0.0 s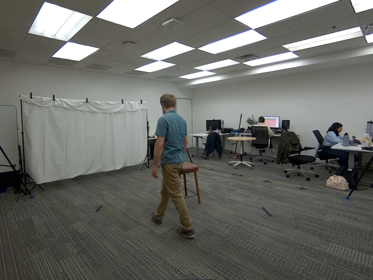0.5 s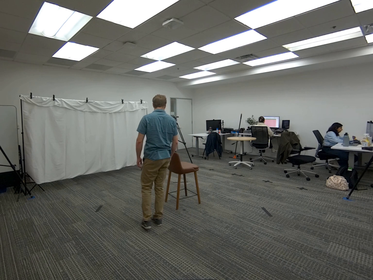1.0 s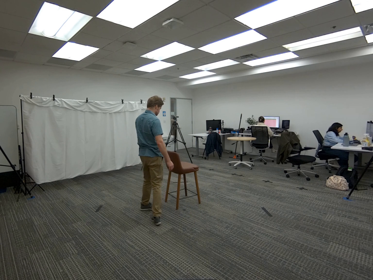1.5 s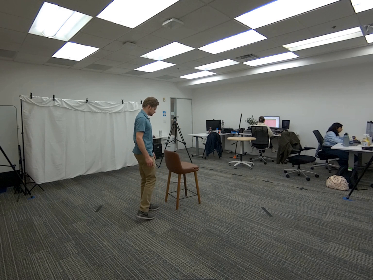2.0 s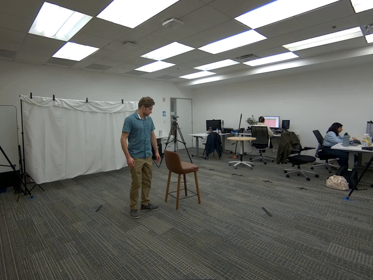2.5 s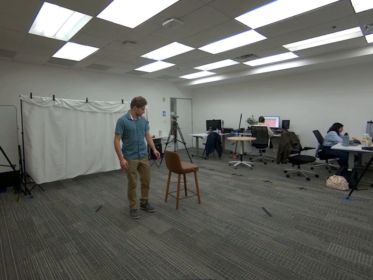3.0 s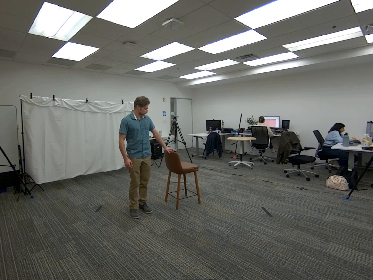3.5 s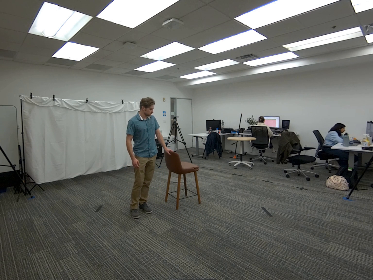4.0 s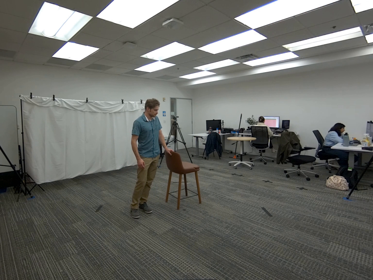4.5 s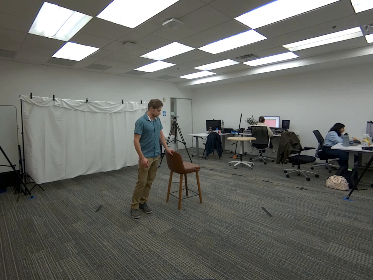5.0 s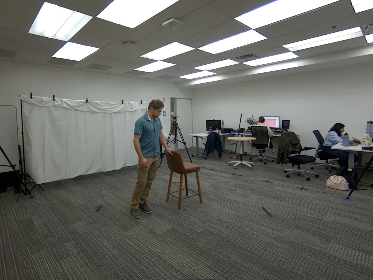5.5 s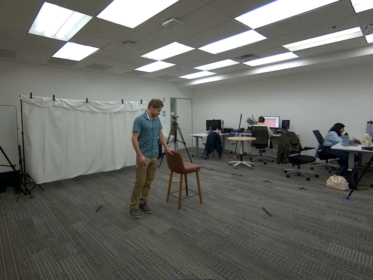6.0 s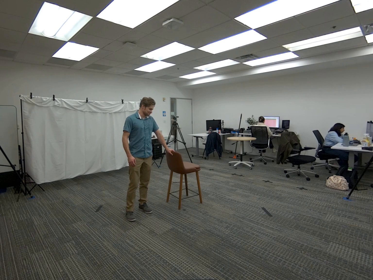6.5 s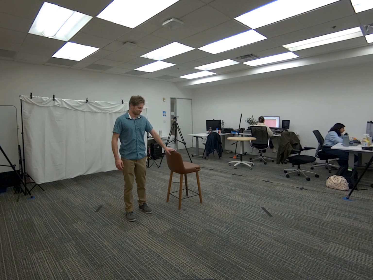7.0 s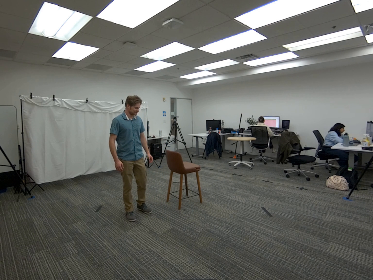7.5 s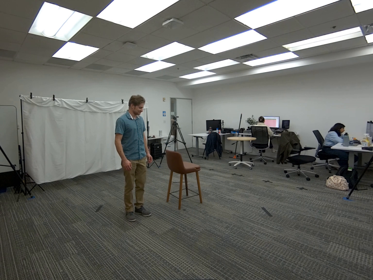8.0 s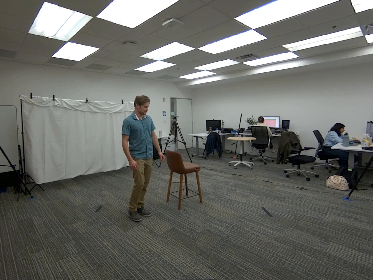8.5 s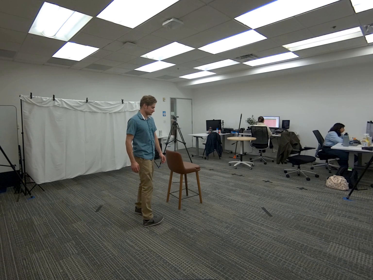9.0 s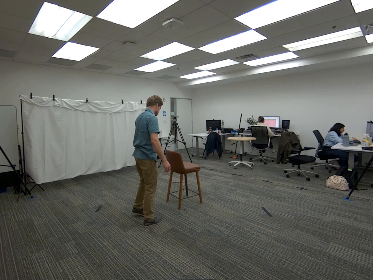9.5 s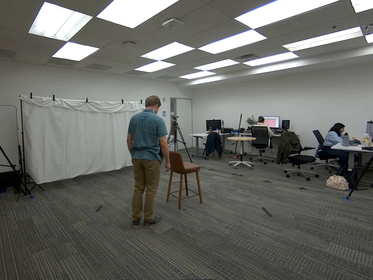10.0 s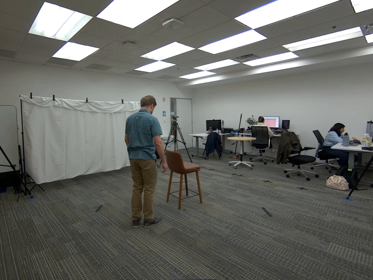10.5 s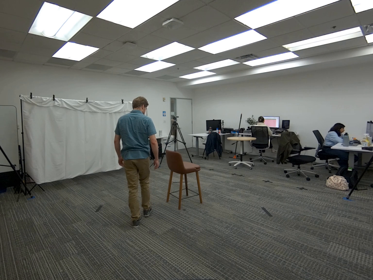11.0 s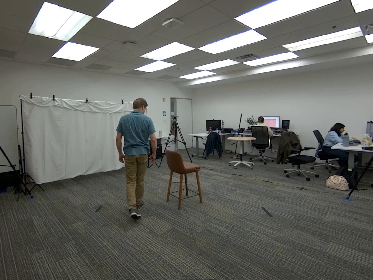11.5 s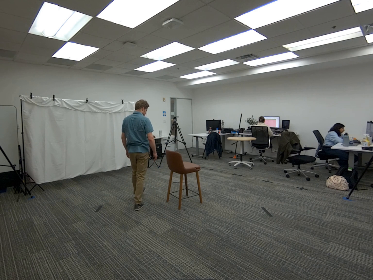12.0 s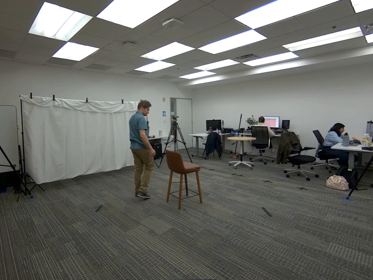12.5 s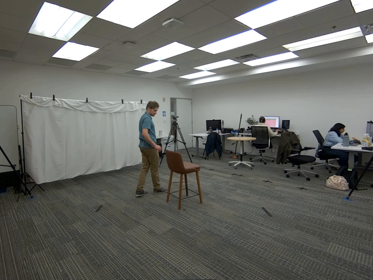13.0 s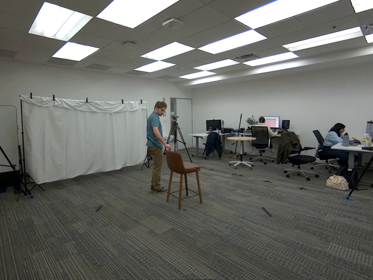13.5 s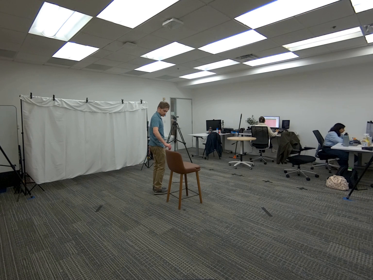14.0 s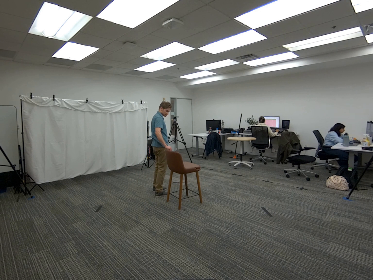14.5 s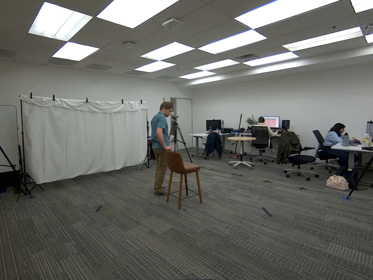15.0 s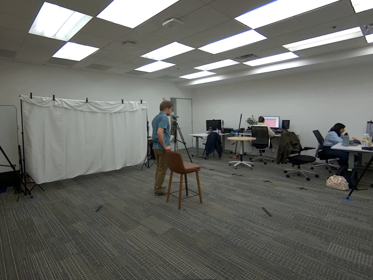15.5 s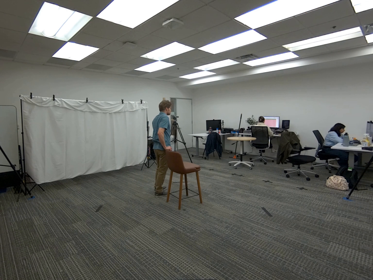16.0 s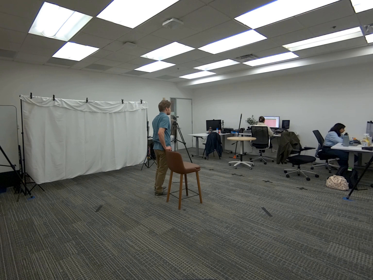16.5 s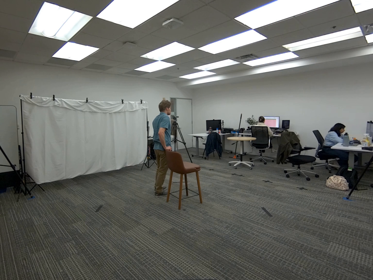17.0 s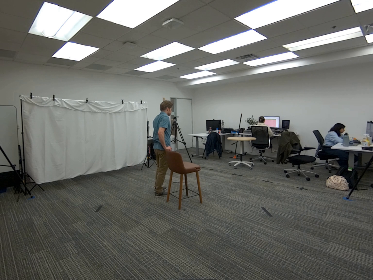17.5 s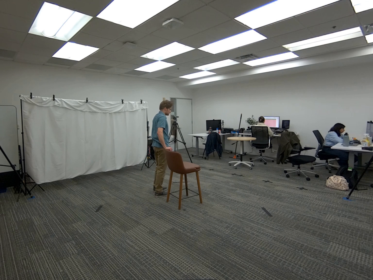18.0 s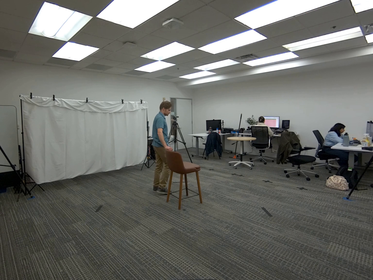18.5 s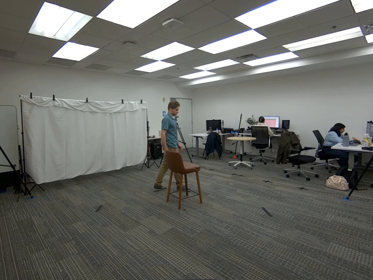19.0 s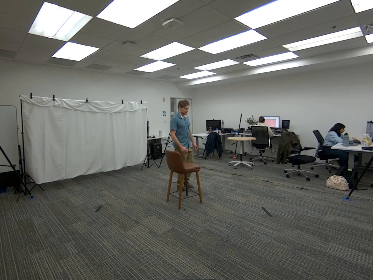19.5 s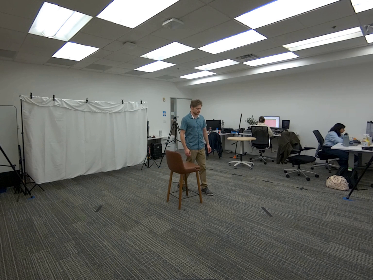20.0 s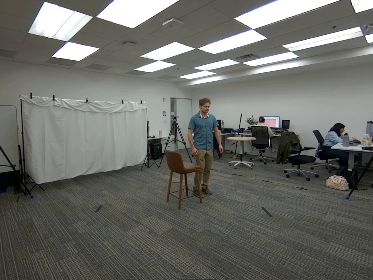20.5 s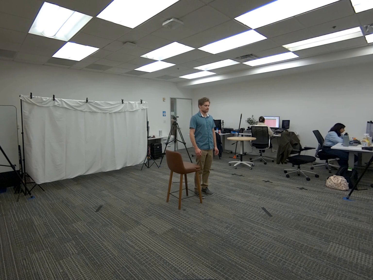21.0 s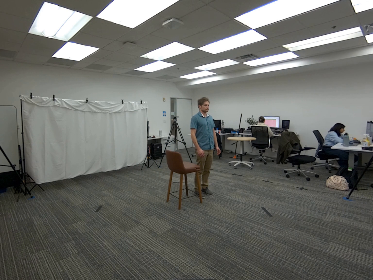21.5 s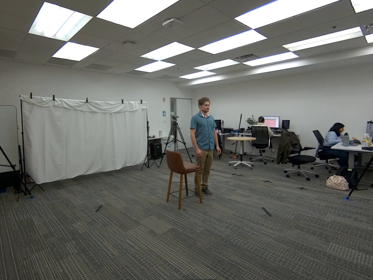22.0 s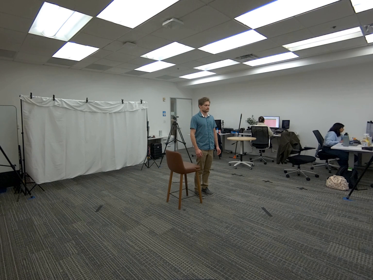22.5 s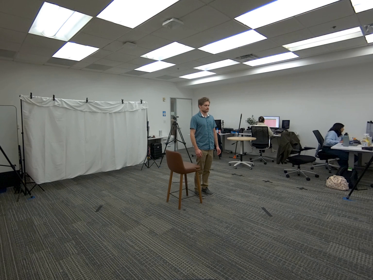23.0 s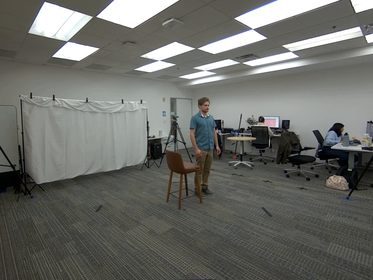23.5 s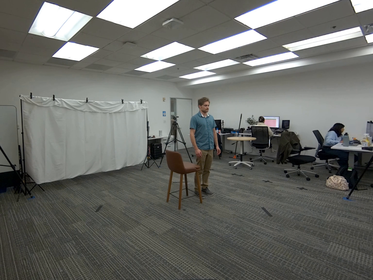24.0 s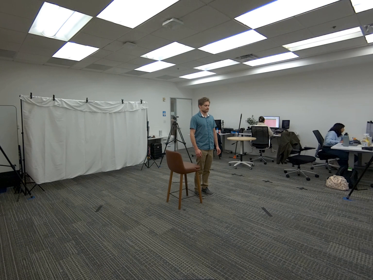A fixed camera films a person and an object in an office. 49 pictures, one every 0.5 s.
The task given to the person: Walk over to the tall bar stool and lean on the tall bar stool for a brief moment. Step away from the bar stool.
